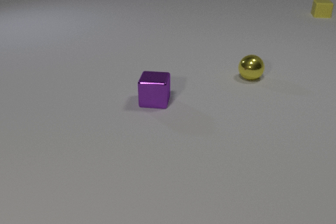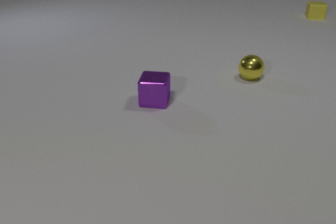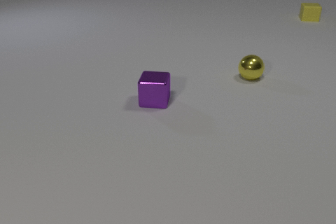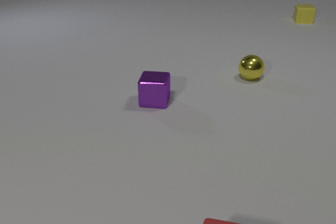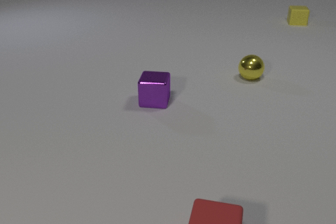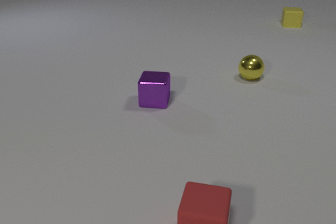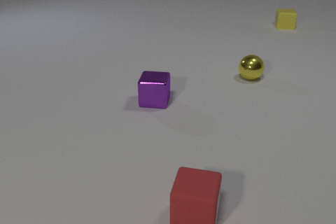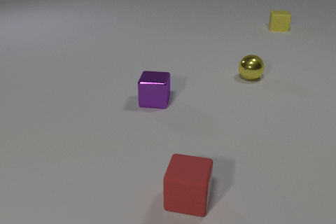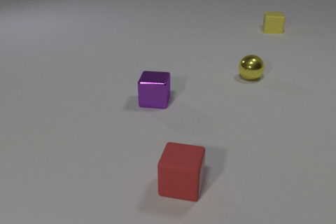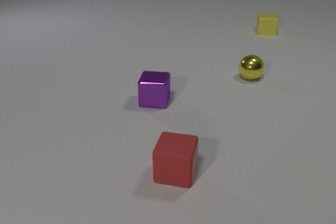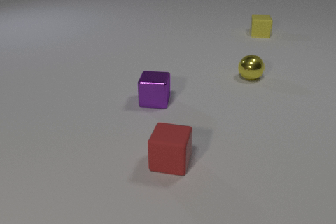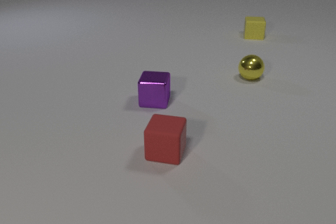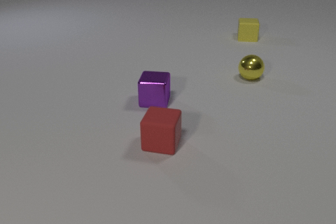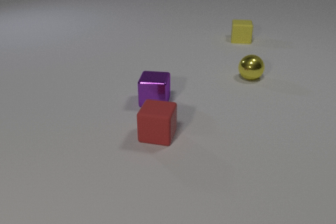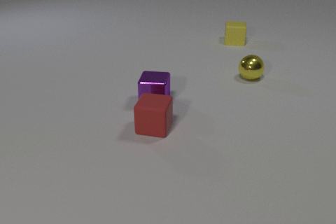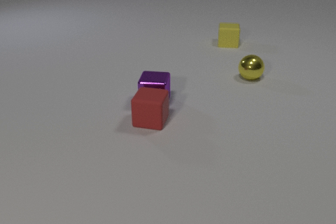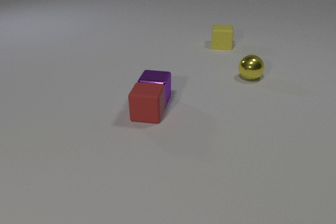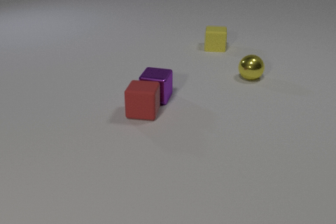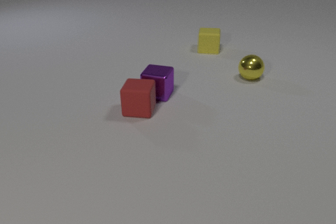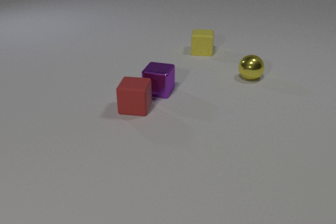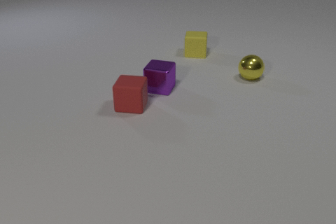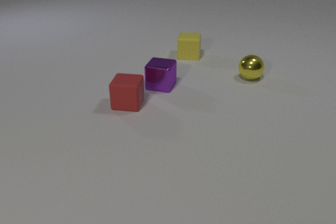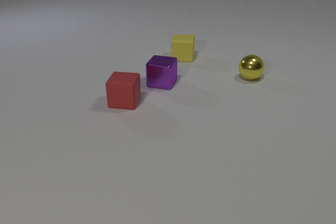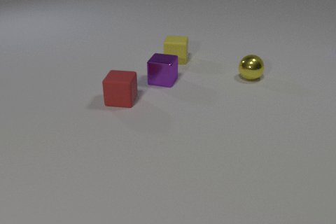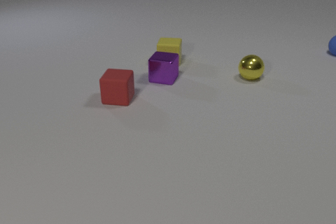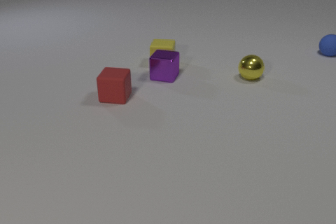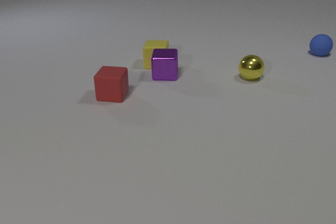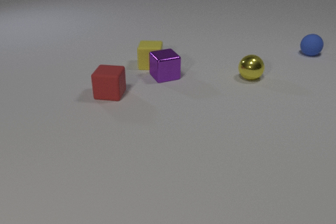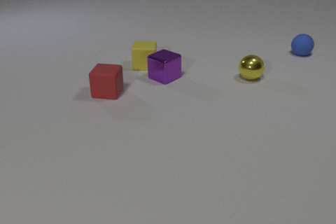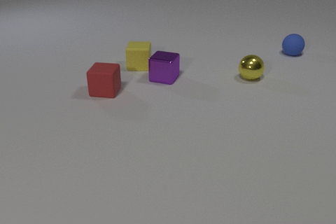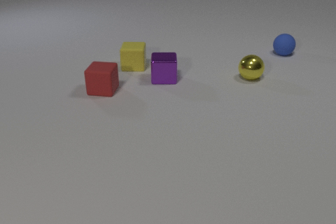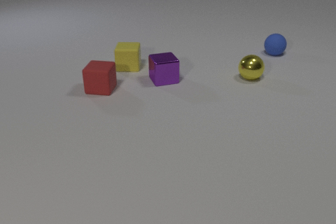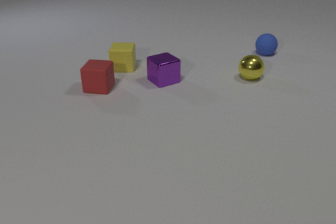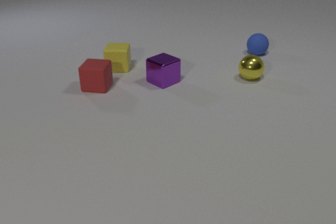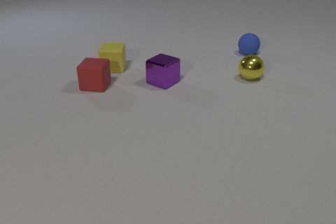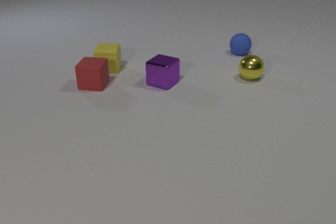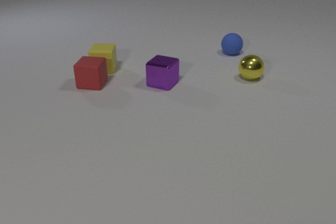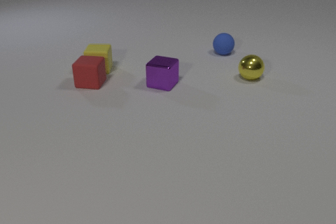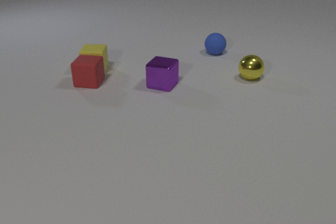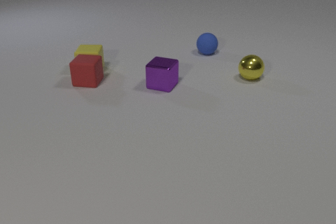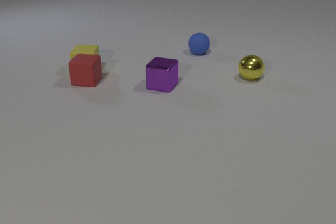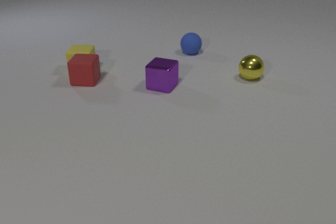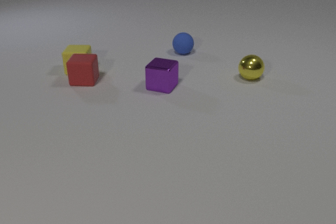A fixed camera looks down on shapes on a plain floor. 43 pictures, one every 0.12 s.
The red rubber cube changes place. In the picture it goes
away from the camera.
The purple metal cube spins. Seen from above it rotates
counterclockwise.
0.00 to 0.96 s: The red rubber cube comes in at the bottom edge, slides away from the camera. The yellow rubber cube slides toward the camera and to the left.
0.96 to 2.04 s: The red rubber cube slides away from the camera. The purple metal cube slides away from the camera. The yellow rubber cube slides toward the camera and to the left. The red rubber cube and the purple metal cube collide.
2.04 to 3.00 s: The red rubber cube slides away from the camera and to the left. The purple metal cube slides away from the camera. The blue rubber sphere comes in at the right edge, rolls to the left. The yellow rubber cube slides to the left and toward the camera.
3.00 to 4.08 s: The red rubber cube slides away from the camera and to the left. The purple metal cube slides toward the camera, spins so that its near face slides to the right, counterclockwise seen from above. The blue rubber sphere rolls to the left. The yellow rubber cube slides to the left. The purple metal cube and the yellow rubber cube collide.
4.08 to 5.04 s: The red rubber cube slides away from the camera and to the left. The purple metal cube slides toward the camera. The blue rubber sphere rolls to the left. The yellow rubber cube slides to the left. The red rubber cube and the yellow rubber cube collide.
How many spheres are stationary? 1.
What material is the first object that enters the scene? rubber.
How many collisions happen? 3.
